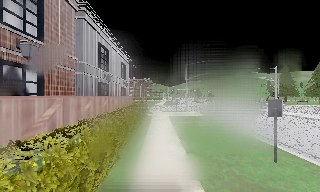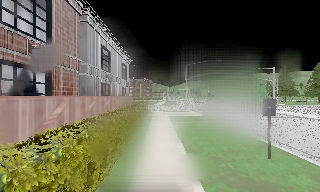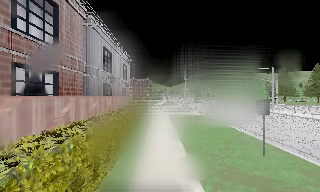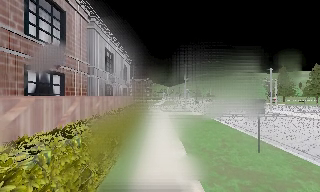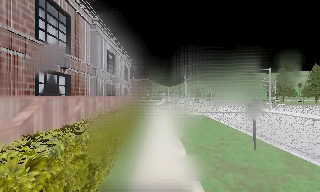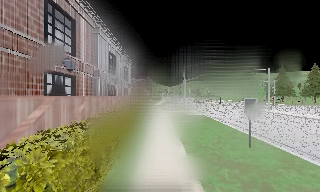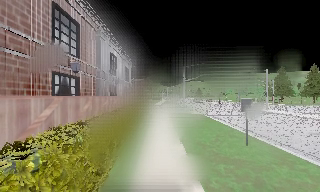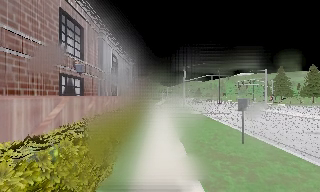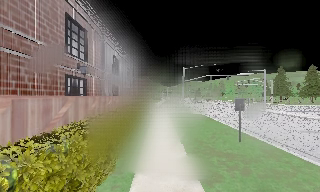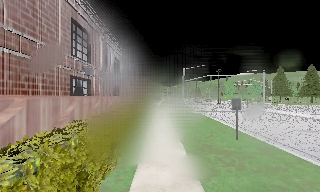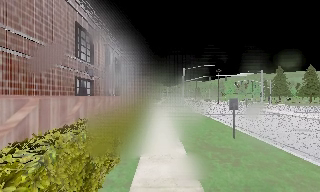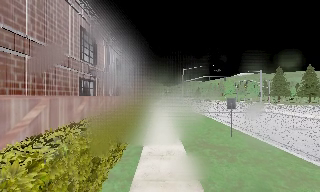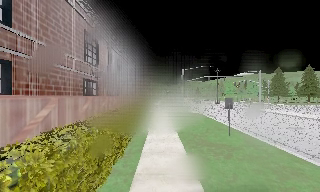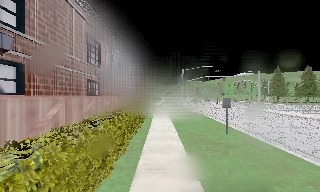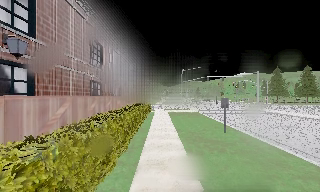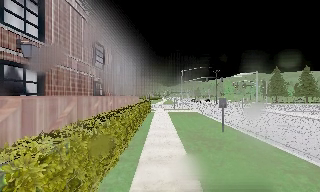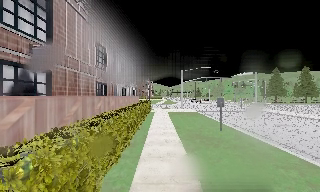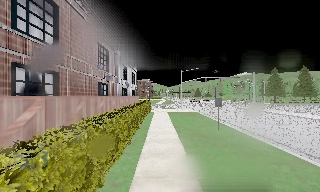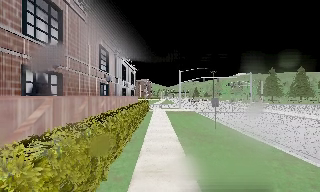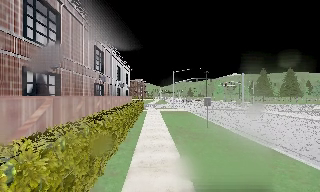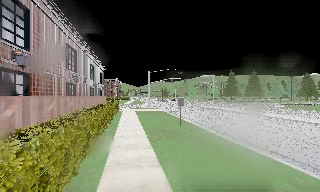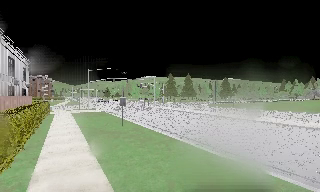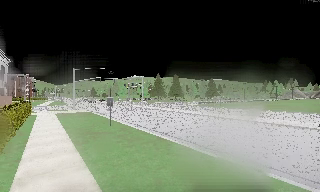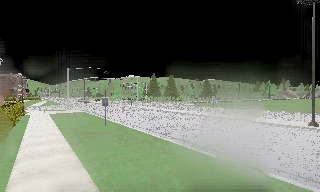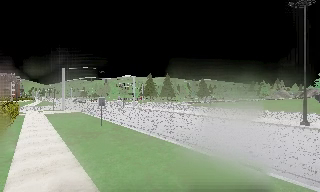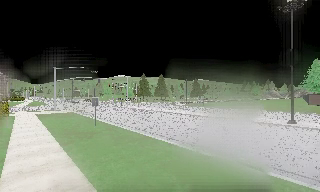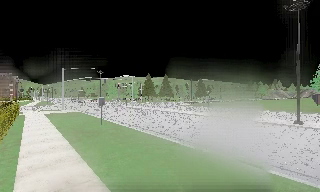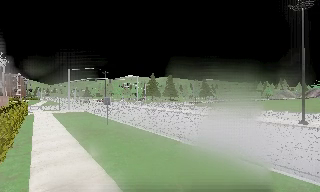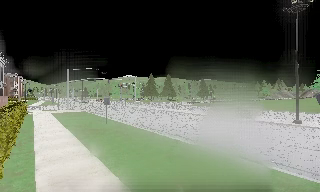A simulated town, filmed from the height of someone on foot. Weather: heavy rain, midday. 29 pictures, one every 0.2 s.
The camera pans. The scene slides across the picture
to the left.
The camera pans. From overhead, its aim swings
clockwise.
0.0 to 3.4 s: The camera travels backward, about 6 m, so what stands in front gets smaller.
3.4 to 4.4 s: The camera swings to its right by about 35 degrees, and the scene slides to the left. It travels backward, about 1.5 m. It loses speed.
4.4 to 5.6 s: The camera travels backward, about 1.5 m, so what stands in front gets smaller.
The film runs backward here.
